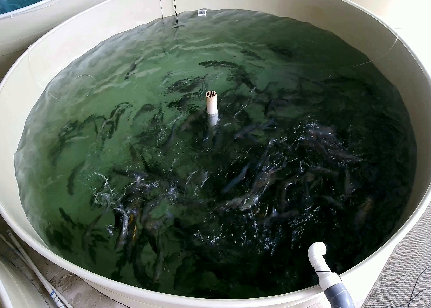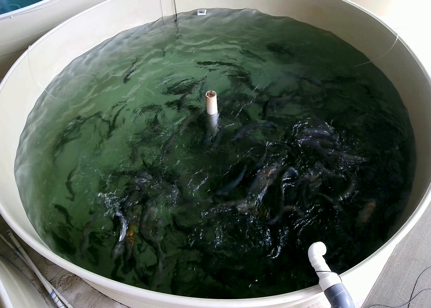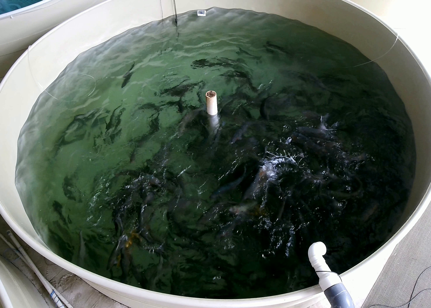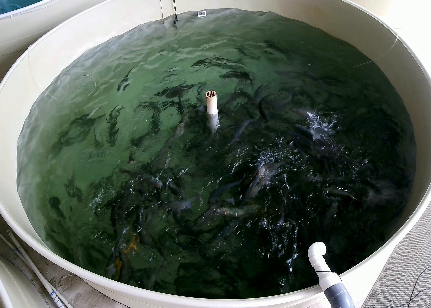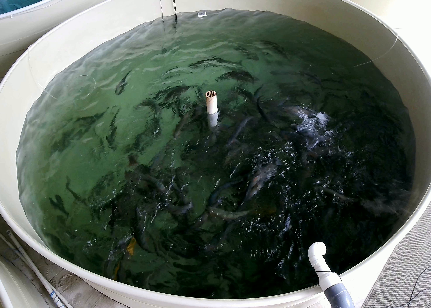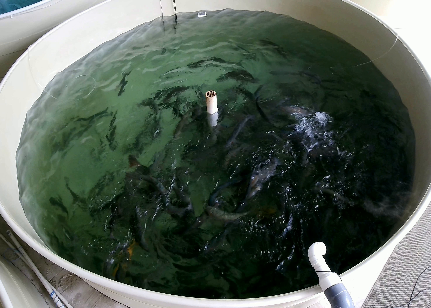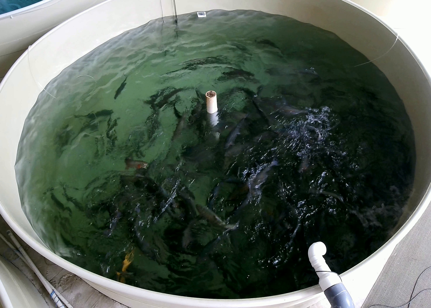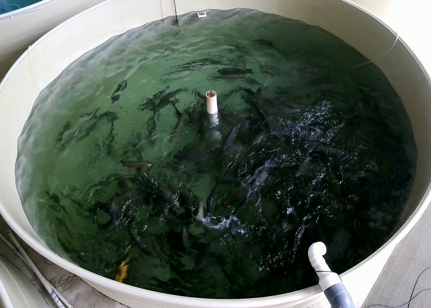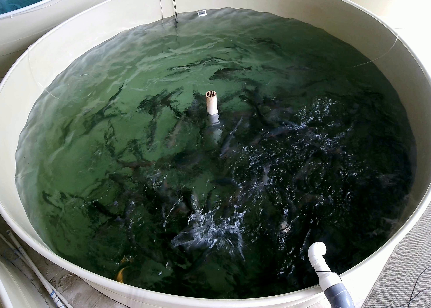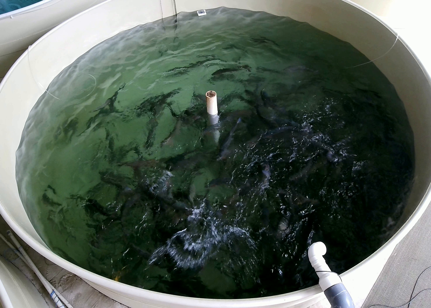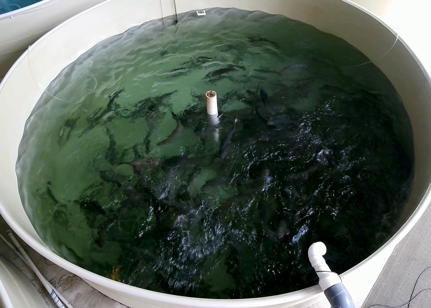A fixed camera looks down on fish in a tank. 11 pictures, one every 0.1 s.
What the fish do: Weak feeding.
